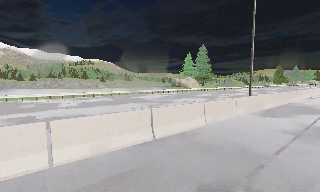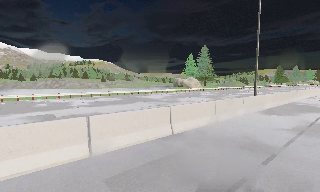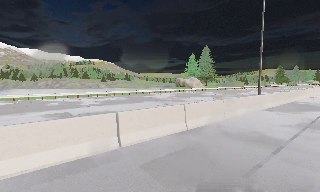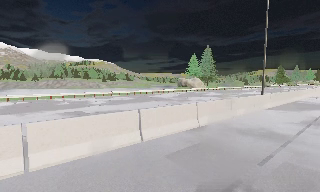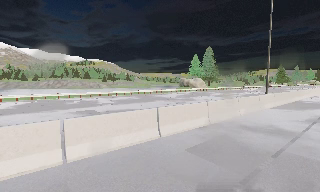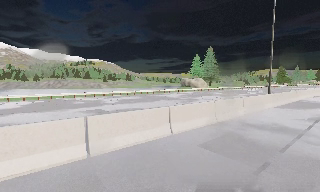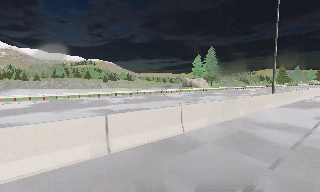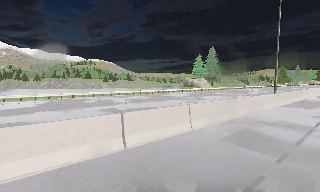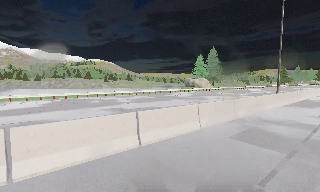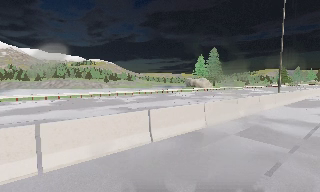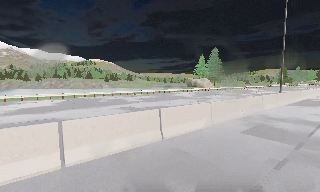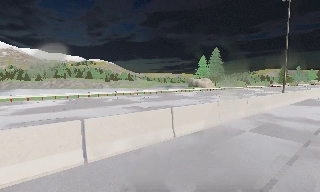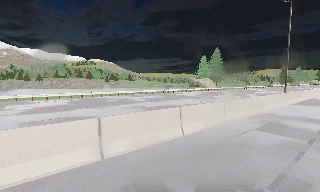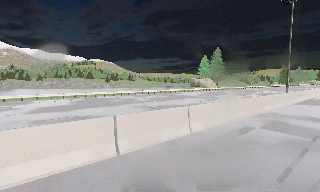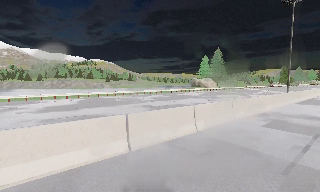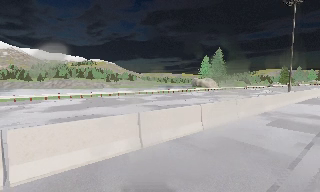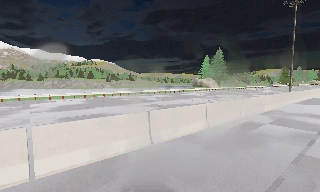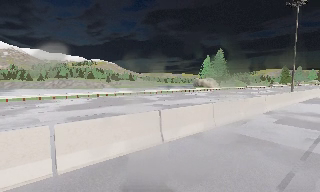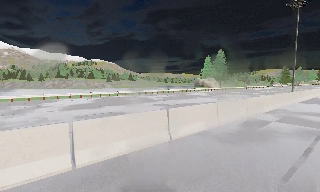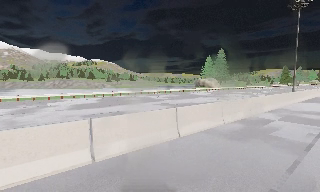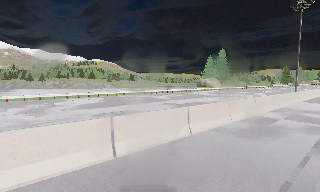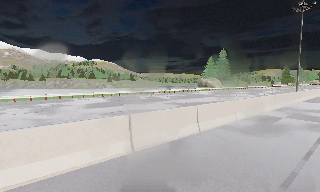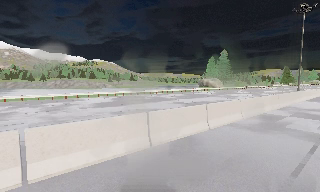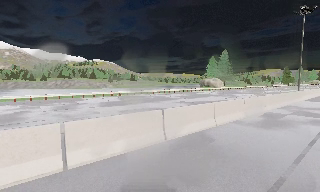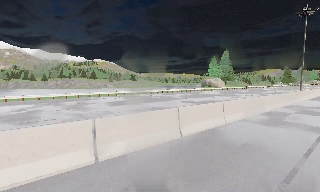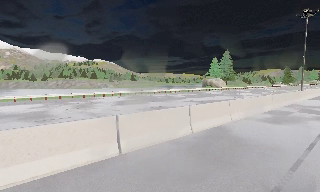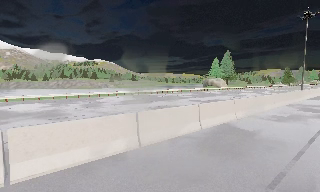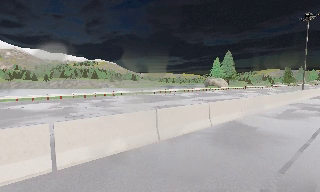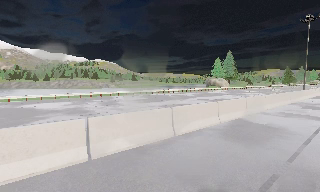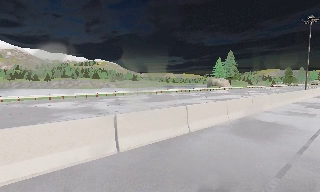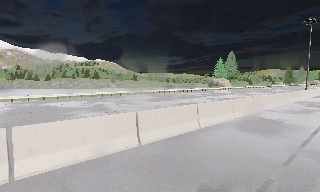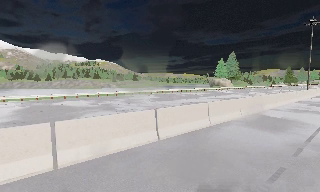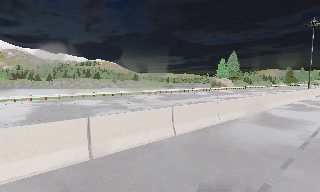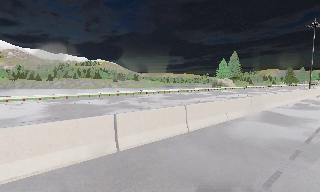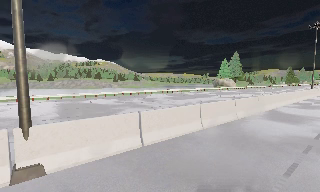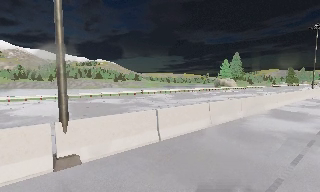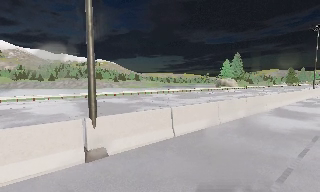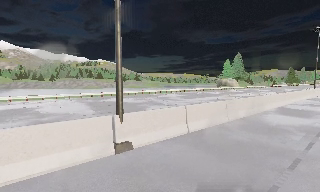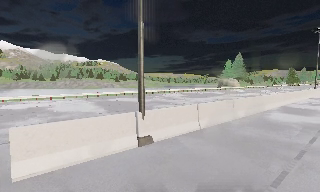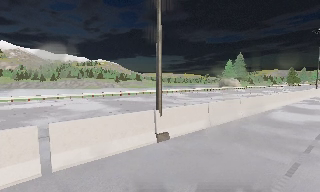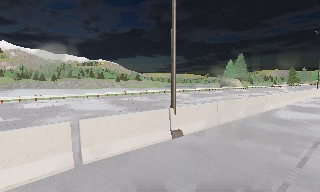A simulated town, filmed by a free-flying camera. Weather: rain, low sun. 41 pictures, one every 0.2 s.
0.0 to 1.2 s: The camera travels to its left and backward, about 5 m, so close, fixed things drift to the right. It loses speed.
1.2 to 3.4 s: The camera travels to its left and backward, about 5 m, so close, fixed things drift to the right.
3.4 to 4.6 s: The camera travels to its left and backward, about 3.5 m, so close, fixed things drift to the right. It gains speed.
4.6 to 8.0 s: The camera travels to its left and backward, about 14 m, so close, fixed things drift to the right.
The film runs backward here.
